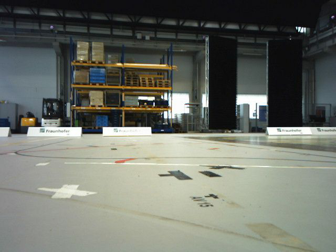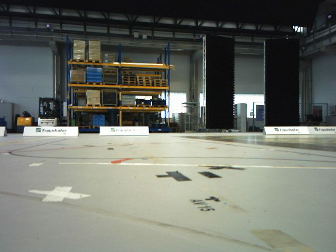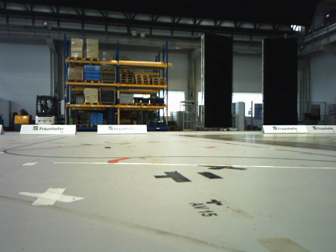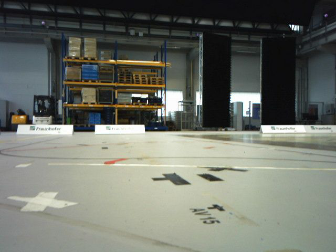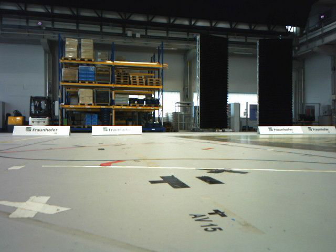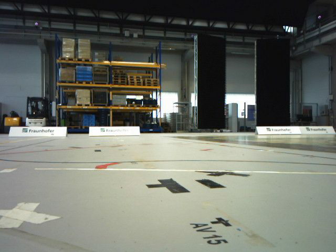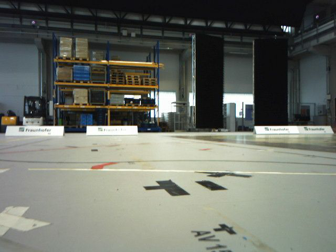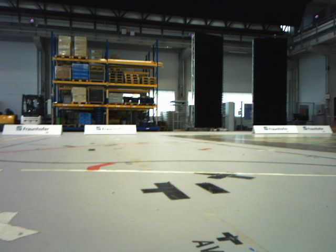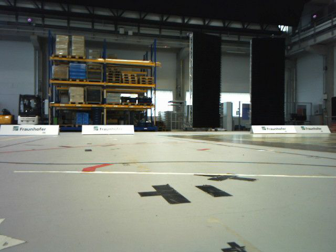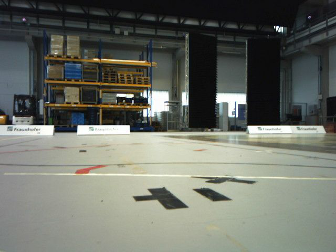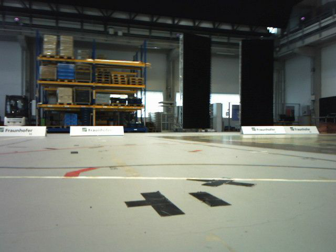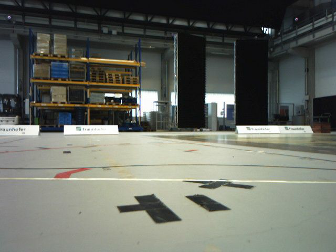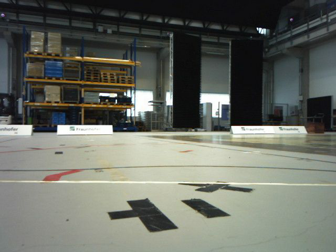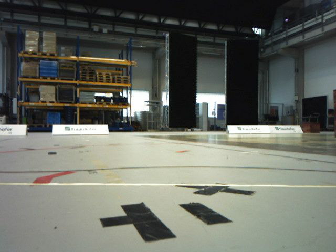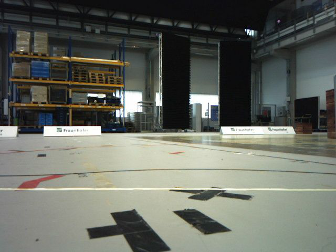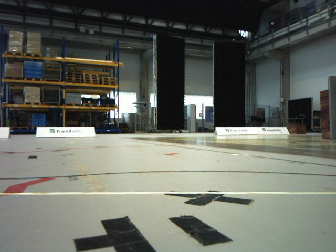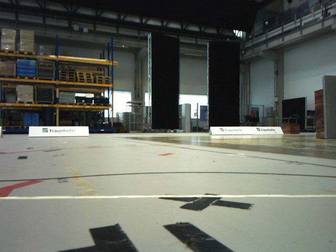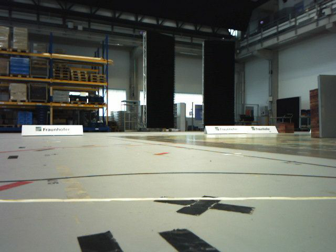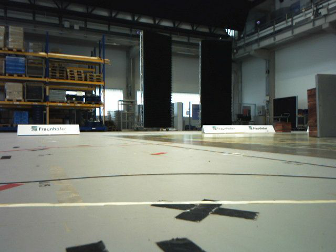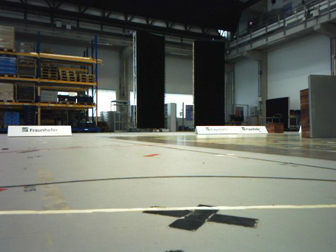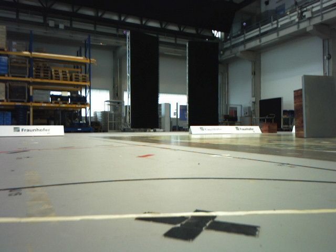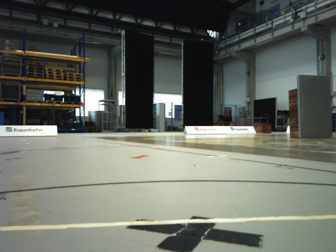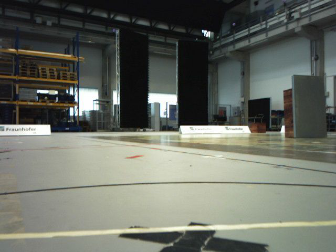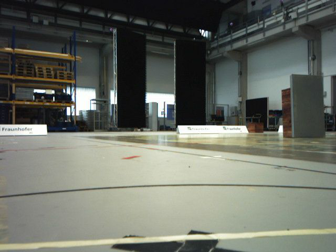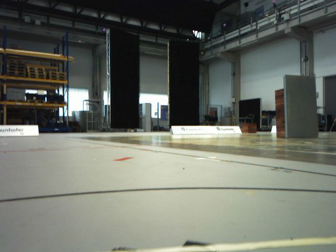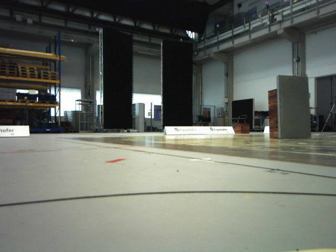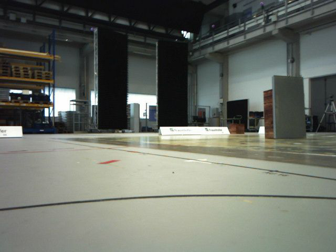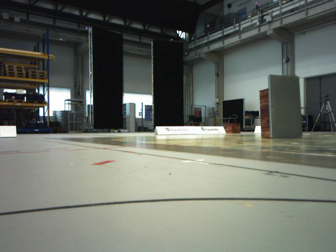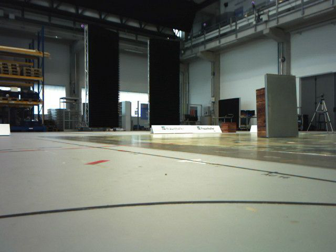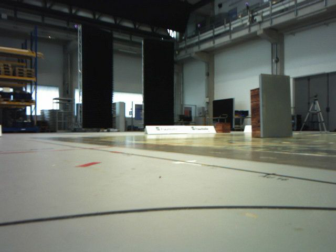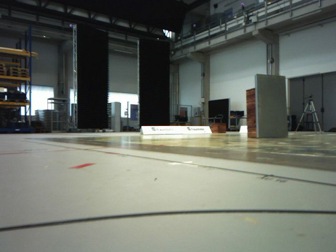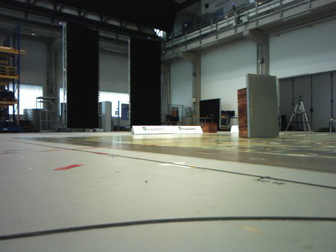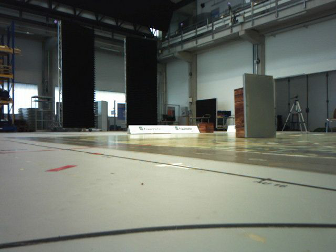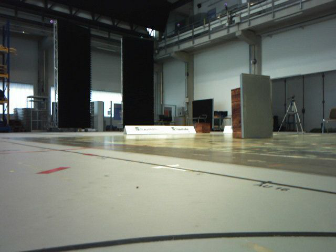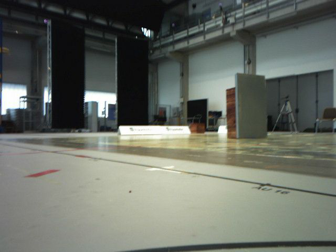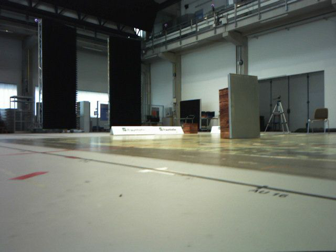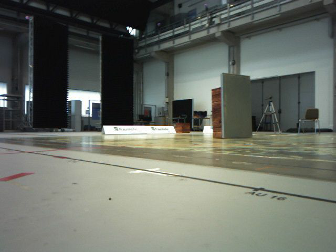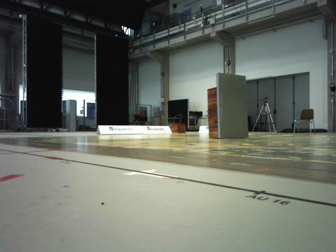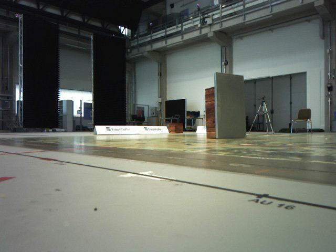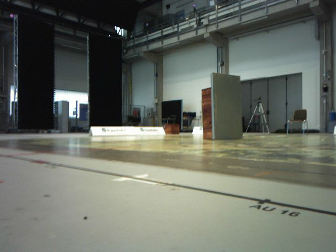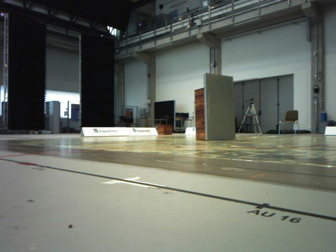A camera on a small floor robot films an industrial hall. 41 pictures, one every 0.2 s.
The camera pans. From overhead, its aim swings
clockwise.
The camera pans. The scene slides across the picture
to the left.
0.0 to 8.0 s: The camera swings to its right by about 35 degrees, and the scene slides to the left. It travels forward, about 1.6 m.
The film runs forward here.
